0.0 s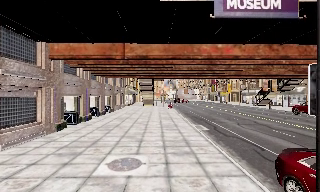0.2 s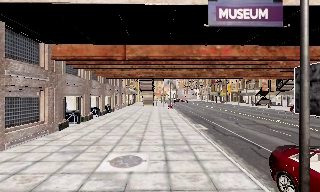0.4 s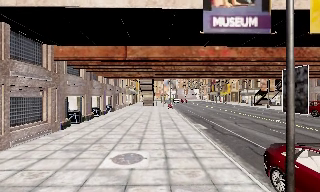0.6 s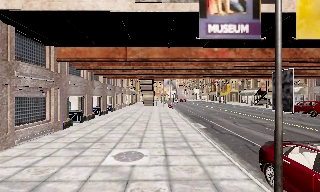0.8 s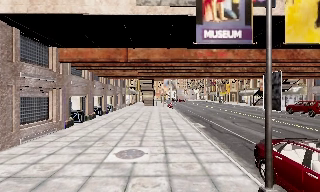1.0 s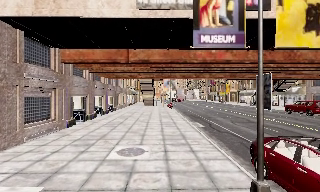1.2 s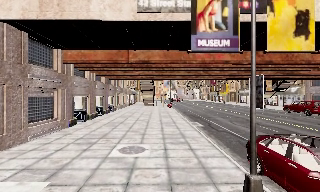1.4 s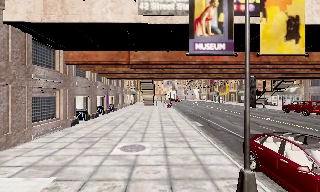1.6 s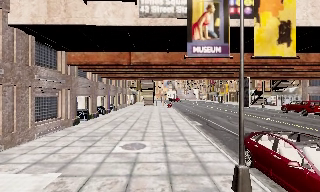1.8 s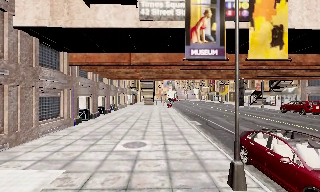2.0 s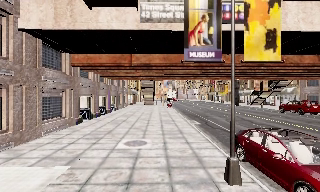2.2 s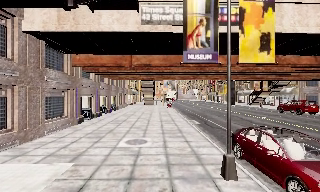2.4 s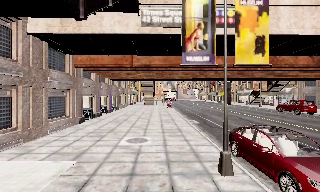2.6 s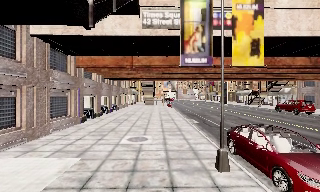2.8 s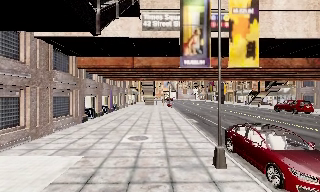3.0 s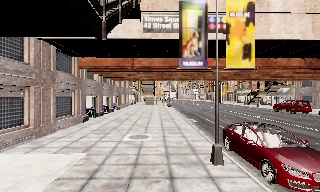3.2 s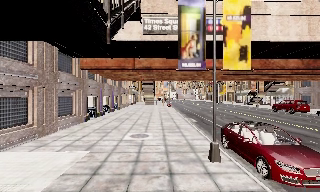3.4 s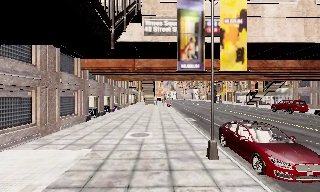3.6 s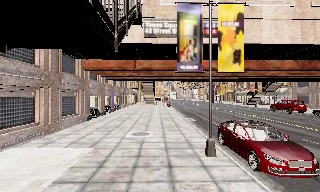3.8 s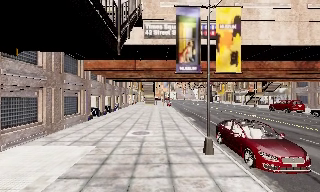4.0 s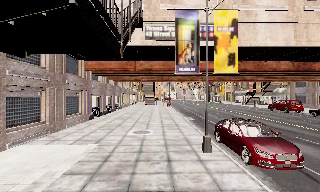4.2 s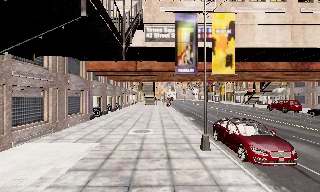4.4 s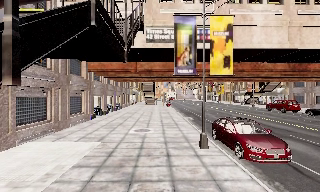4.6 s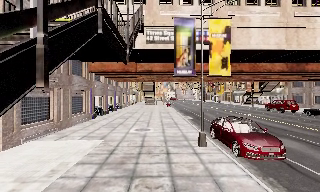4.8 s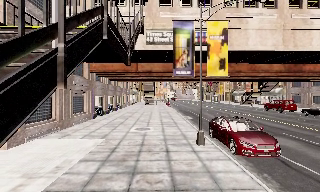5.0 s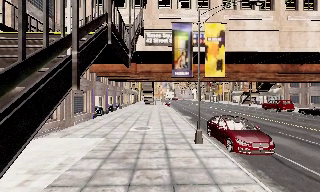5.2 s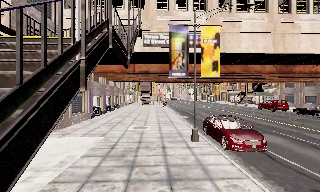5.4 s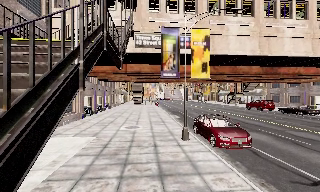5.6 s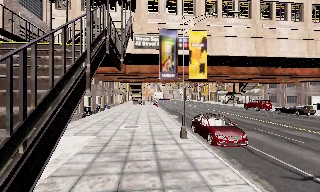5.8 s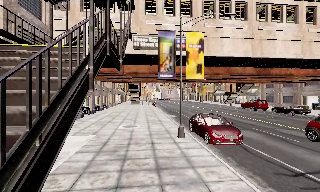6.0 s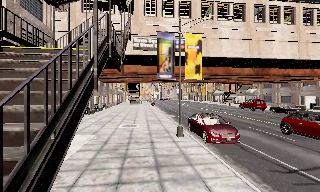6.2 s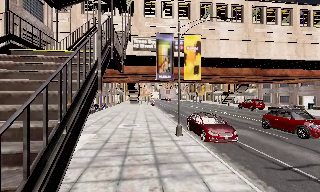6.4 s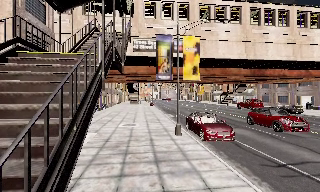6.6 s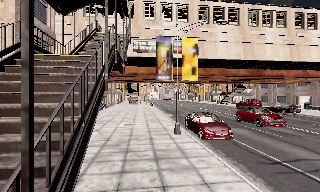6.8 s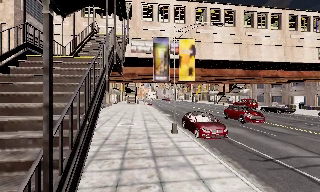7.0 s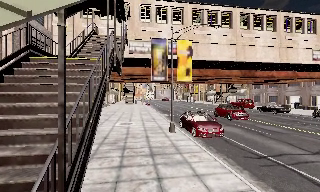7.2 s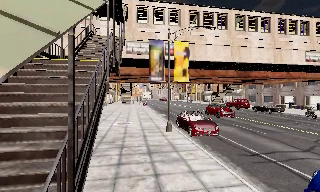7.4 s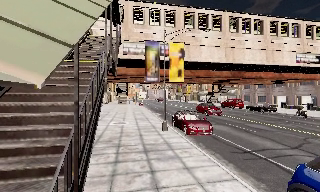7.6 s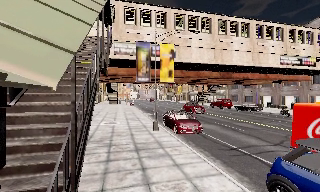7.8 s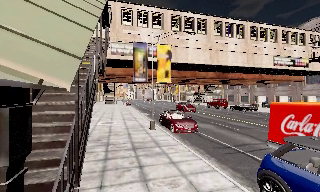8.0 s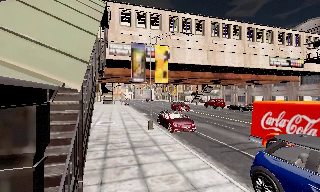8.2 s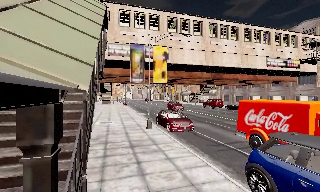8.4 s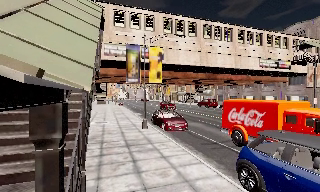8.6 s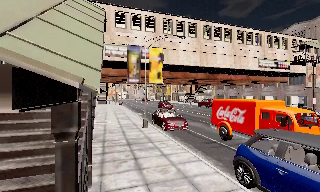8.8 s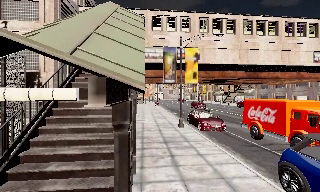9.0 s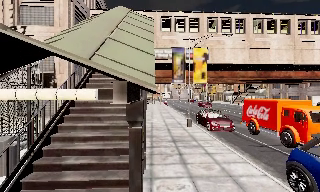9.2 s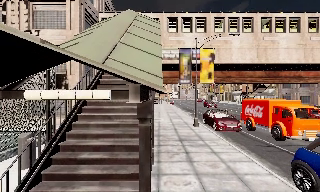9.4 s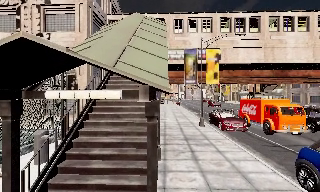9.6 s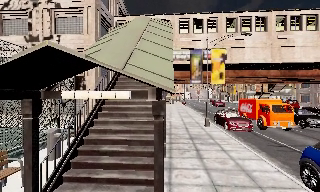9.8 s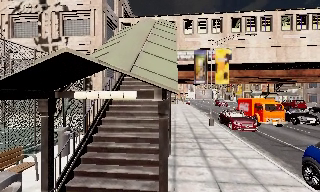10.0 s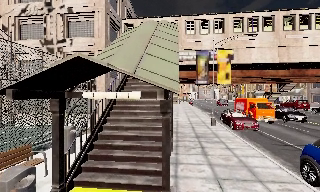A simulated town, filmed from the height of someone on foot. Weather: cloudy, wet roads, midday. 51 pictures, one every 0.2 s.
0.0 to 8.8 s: The camera travels backward, about 11 m, so what stands in front gets smaller.
8.8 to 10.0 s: The camera pans to its left, which is counterclockwise from overhead, by about 10 degrees. It travels backward, about 1.5 m, so what stands in front gets smaller.
The film runs backward here.
